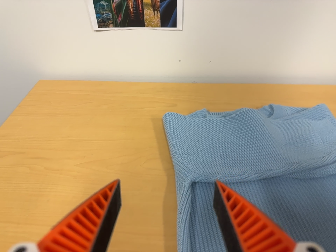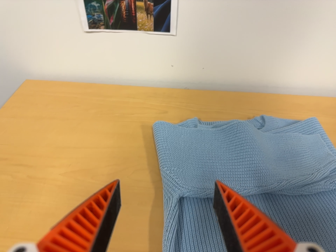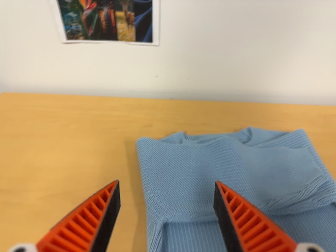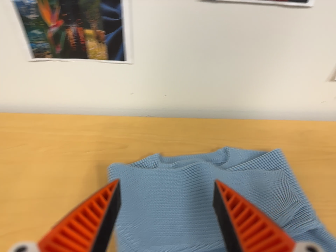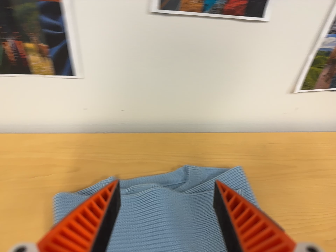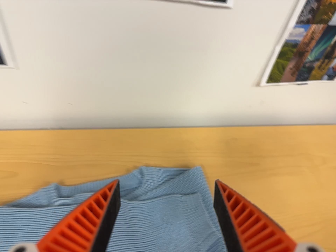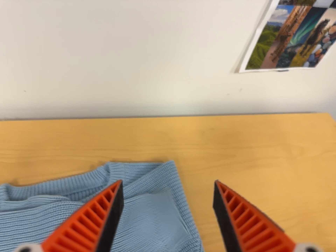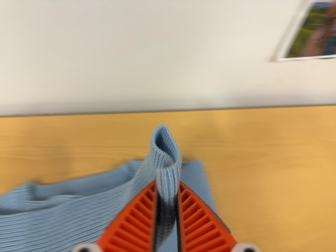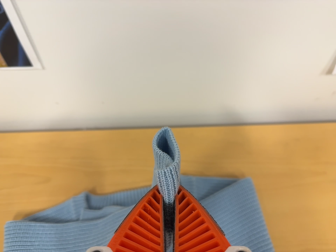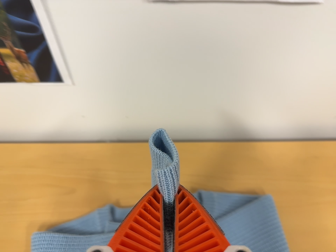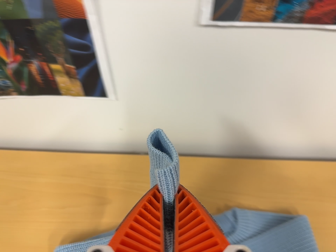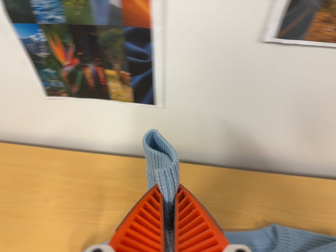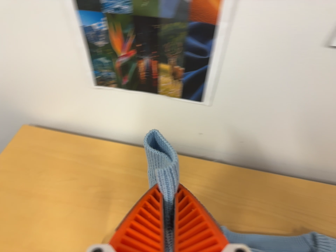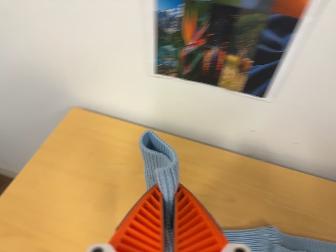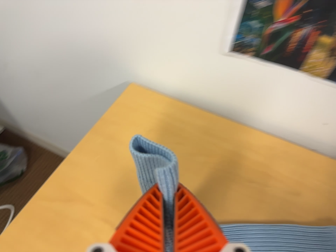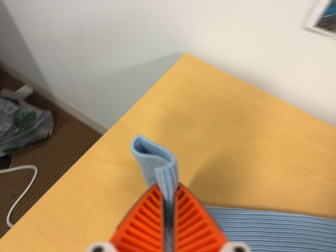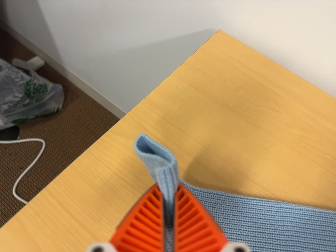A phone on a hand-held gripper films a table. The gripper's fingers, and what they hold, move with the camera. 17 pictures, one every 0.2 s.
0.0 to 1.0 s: The scene slides to the left, as the camera pans about 20 degrees to its right. It travels toward the top of its view, forward and to its right, about 28 cm, so close, fixed things drift downward.
1.0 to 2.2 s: The camera swings to its left by about 20 degrees, and the scene slides to the right. It travels to its left and toward the top of its view, about 16 cm, so close, fixed things drift to the right. It rolls about its line of sight by about 10 degrees, and the scene rotates clockwise.
2.2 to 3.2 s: The camera swings to its left by about 15 degrees, and the scene slides to the right. It travels to its left, about 34 cm, so close, fixed things drift to the right. Its aim tips toward the bottom of its view by about 10 degrees, and the scene shifts upward. It rolls about its line of sight by about 30 degrees, and the scene rotates clockwise.
The film runs backward here.
